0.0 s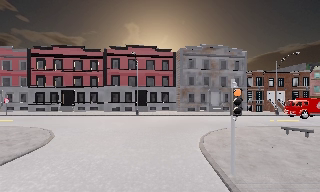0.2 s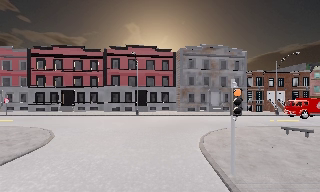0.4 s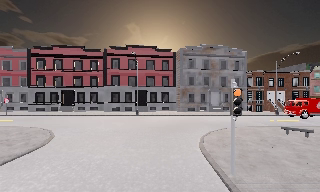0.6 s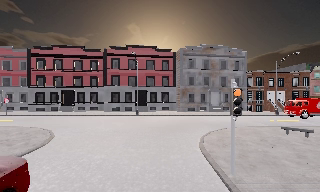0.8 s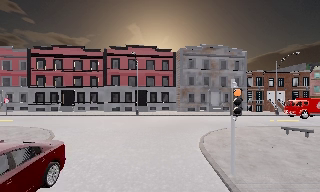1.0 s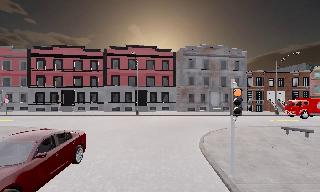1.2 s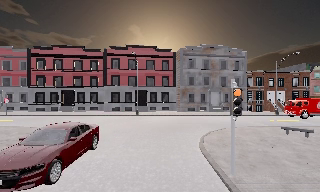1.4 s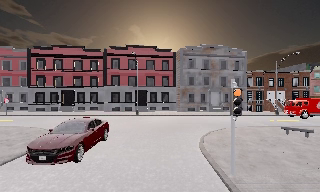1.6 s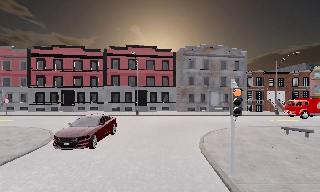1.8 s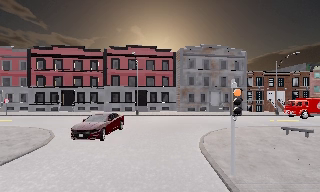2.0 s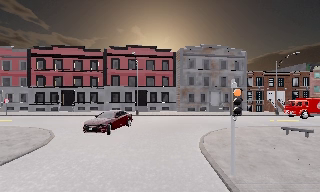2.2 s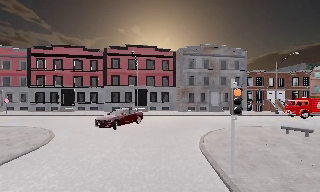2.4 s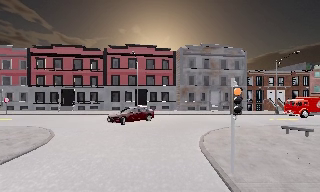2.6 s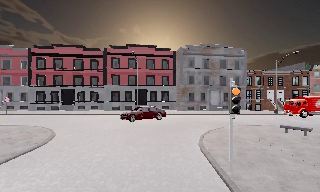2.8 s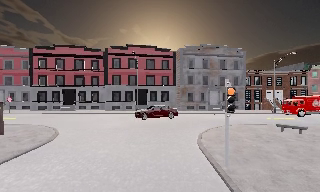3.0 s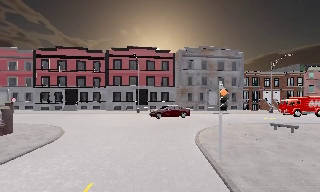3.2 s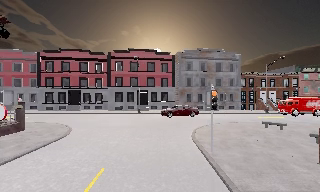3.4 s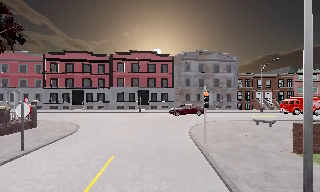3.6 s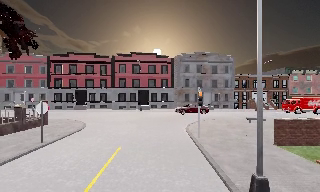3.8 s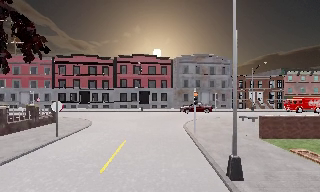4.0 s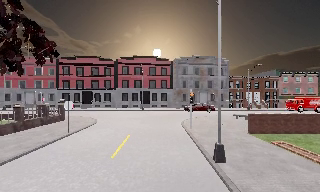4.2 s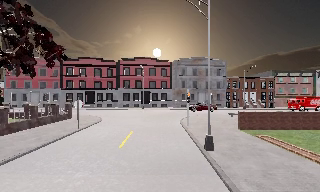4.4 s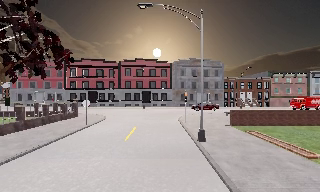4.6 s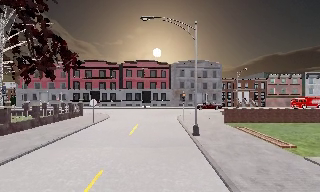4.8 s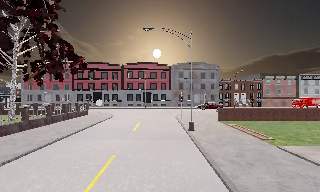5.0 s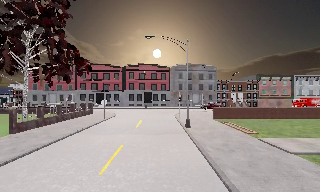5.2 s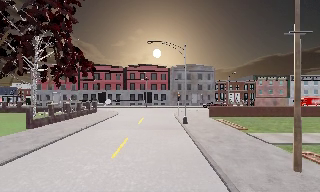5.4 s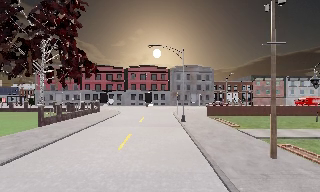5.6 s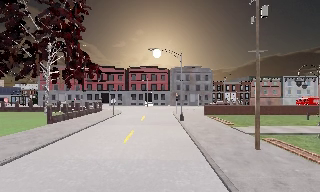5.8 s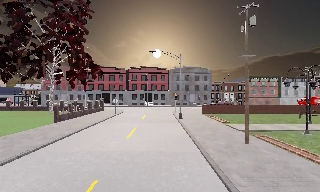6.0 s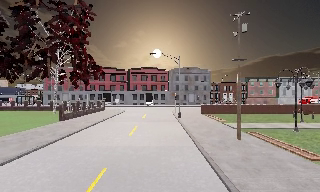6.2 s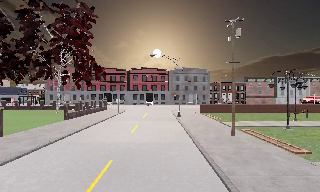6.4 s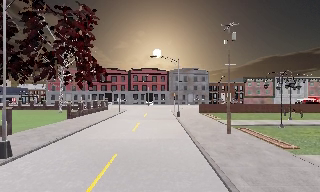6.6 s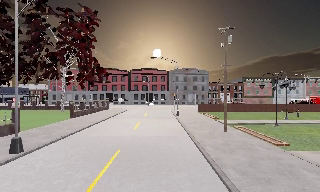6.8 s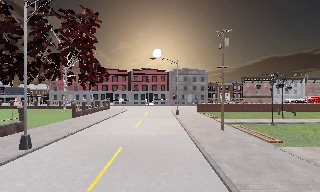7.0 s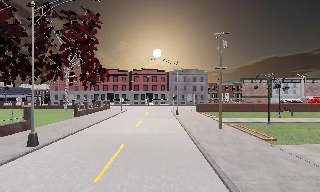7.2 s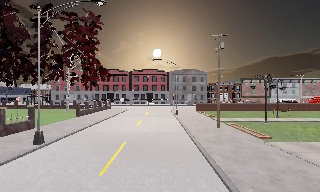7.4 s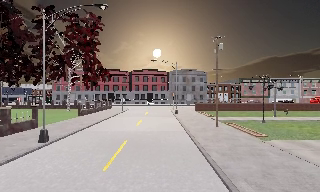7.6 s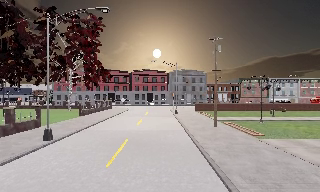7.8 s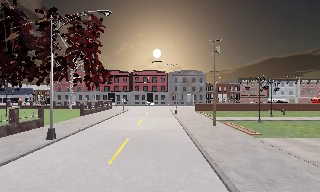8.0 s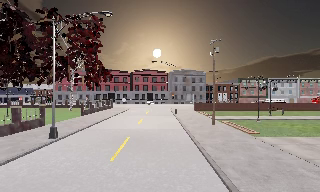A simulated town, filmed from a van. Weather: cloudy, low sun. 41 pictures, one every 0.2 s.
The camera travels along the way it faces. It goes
backward.
0.0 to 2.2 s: The camera keeps its place and its aim.
2.2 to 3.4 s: The camera travels backward, about 3.5 m, so what stands in front gets smaller. It gains speed.
3.4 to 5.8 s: The camera travels backward, about 16 m, so what stands in front gets smaller.
5.8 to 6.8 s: The camera travels backward, about 3.5 m, so what stands in front gets smaller. It loses speed.
6.8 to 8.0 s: The camera travels backward, about 2 m, so what stands in front gets smaller.
The film runs backward here.
